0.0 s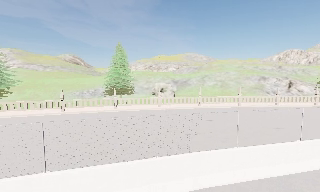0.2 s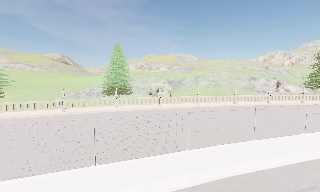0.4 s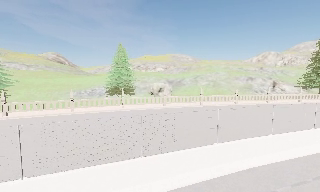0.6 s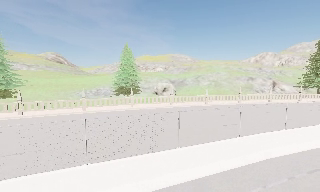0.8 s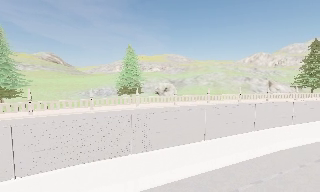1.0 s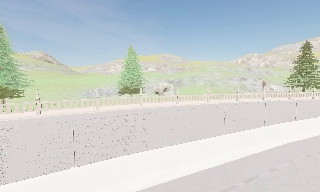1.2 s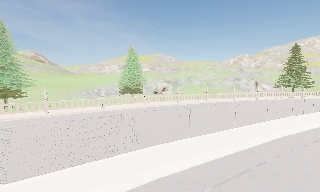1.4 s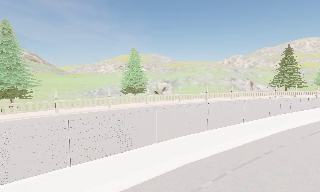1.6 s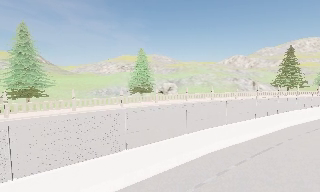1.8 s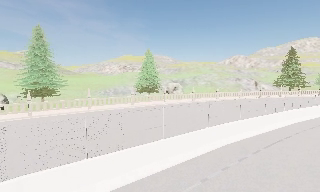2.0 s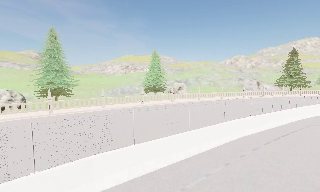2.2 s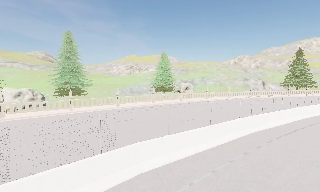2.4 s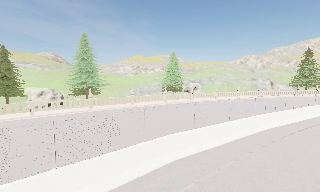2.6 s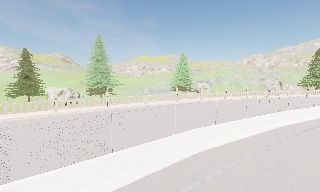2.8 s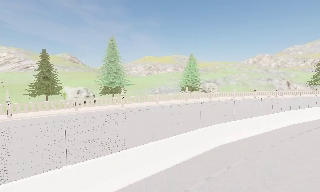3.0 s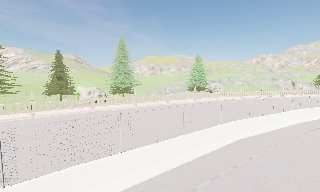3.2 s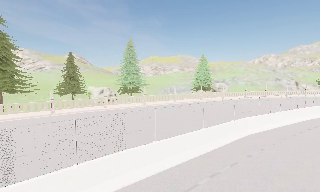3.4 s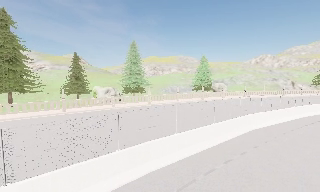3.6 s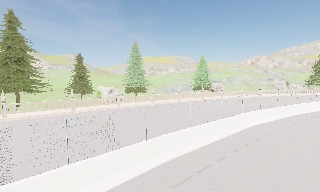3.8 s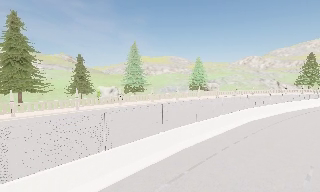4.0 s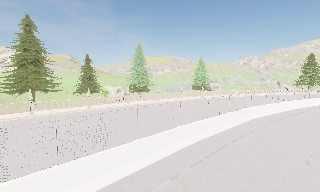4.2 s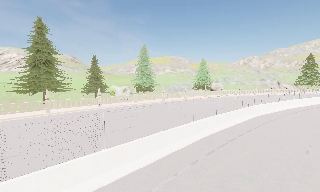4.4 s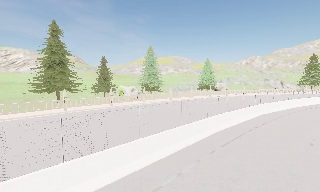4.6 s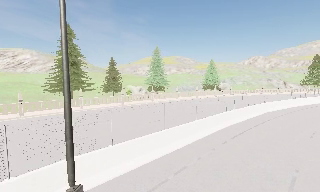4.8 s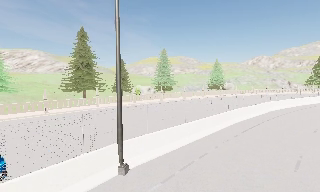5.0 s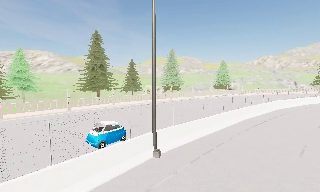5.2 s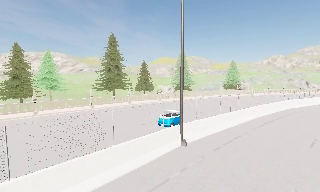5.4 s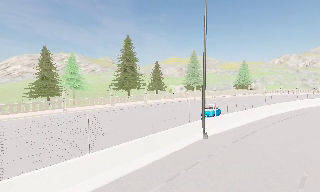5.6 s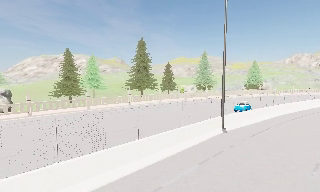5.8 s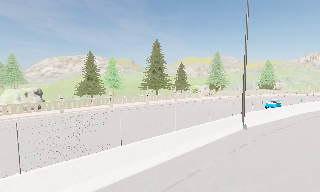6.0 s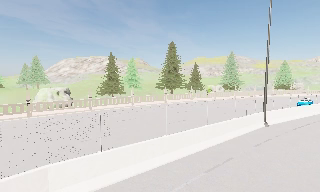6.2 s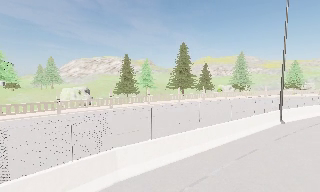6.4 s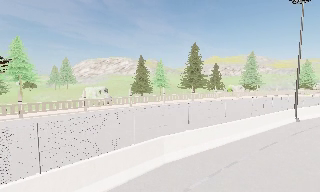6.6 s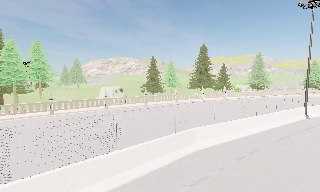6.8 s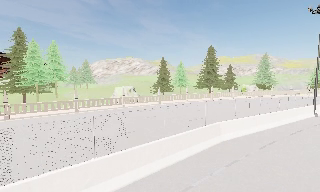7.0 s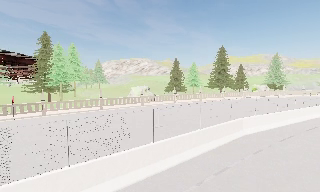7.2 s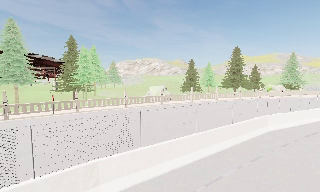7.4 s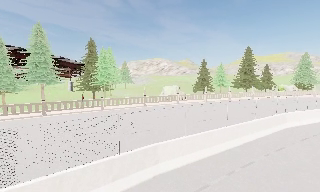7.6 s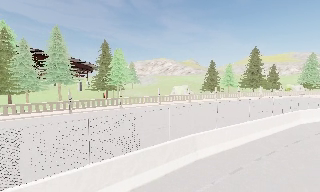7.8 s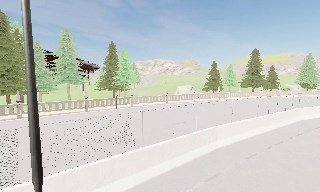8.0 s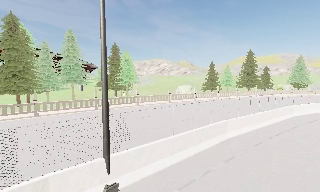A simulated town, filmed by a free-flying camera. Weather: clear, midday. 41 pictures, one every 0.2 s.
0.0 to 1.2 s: The camera pans to its right, which is clockwise from overhead, by about 15 degrees. It travels to its left and backward, about 10 m, so close, fixed things drift to the right.
1.2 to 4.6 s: The camera travels to its left and backward, about 30 m, so close, fixed things drift to the right.
4.6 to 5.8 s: The scene slides to the right, as the camera pans about 15 degrees to its left. It travels backward and to its left, about 11 m, so what stands in front gets smaller.
5.8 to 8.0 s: The camera pans to its left, which is counterclockwise from overhead, by about 15 degrees. It travels to its left and backward, about 25 m, so close, fixed things drift to the right.
The film runs backward here.
